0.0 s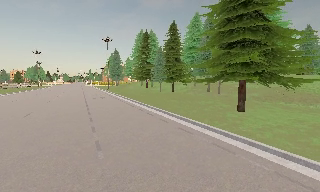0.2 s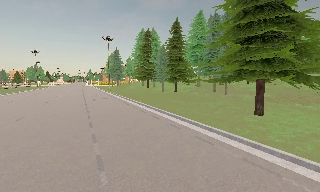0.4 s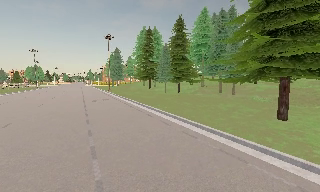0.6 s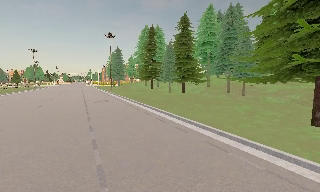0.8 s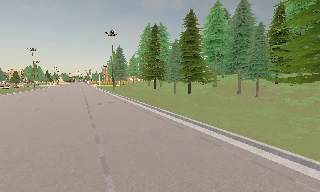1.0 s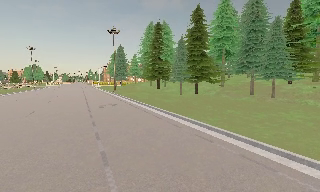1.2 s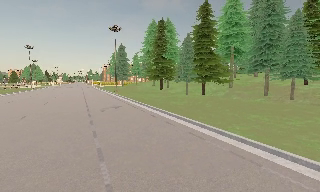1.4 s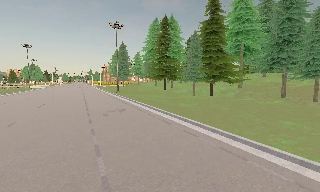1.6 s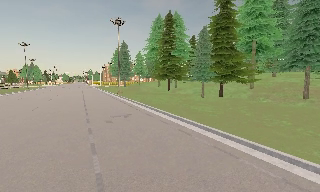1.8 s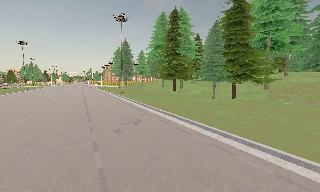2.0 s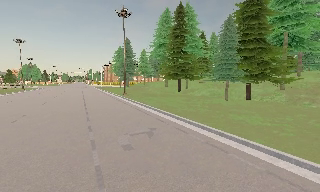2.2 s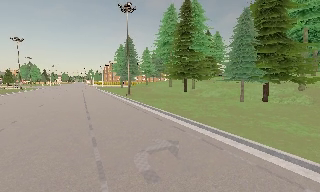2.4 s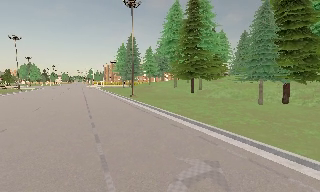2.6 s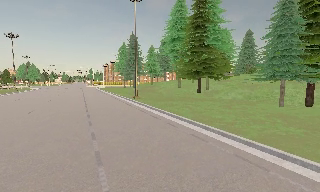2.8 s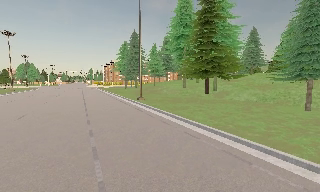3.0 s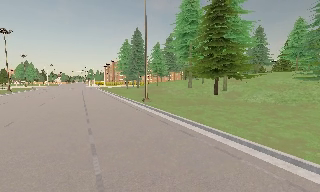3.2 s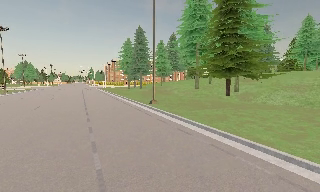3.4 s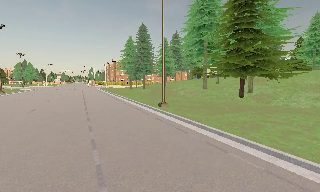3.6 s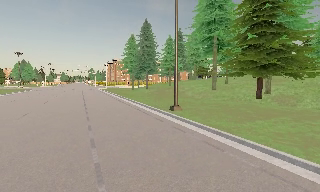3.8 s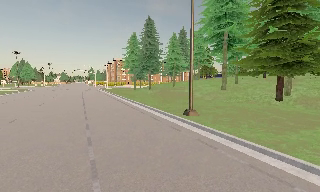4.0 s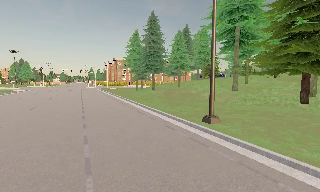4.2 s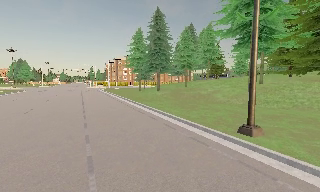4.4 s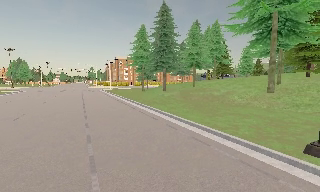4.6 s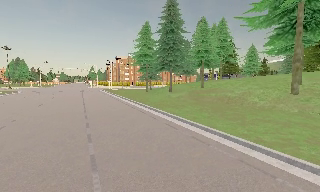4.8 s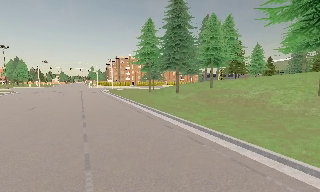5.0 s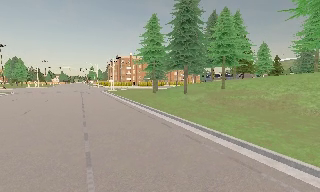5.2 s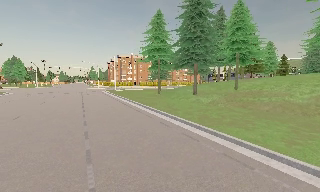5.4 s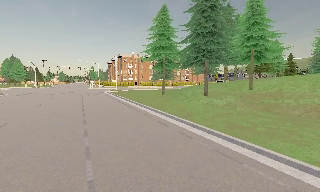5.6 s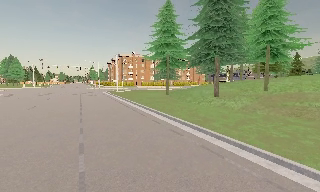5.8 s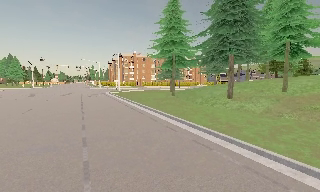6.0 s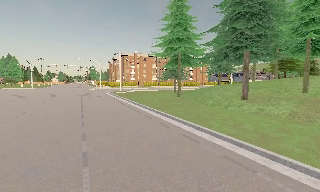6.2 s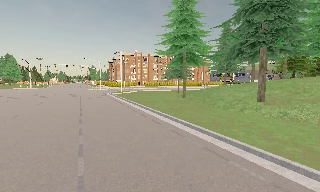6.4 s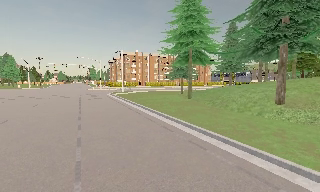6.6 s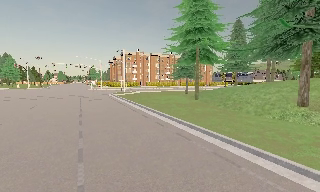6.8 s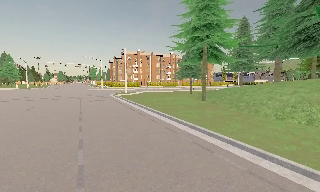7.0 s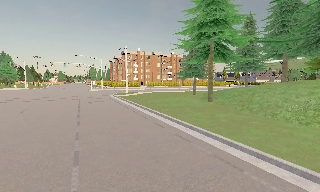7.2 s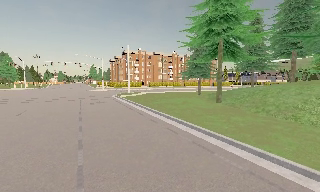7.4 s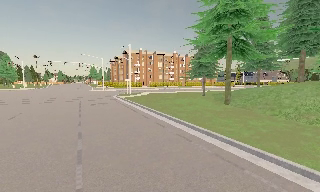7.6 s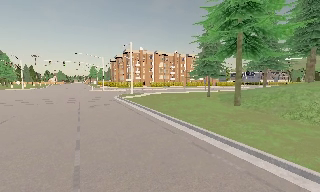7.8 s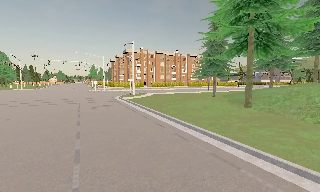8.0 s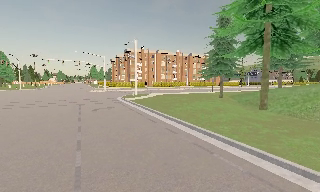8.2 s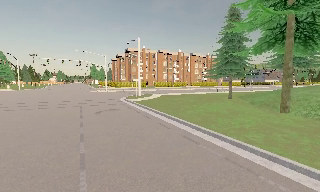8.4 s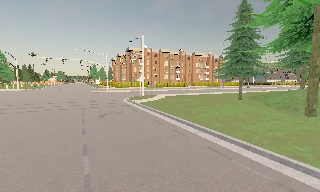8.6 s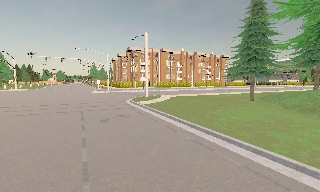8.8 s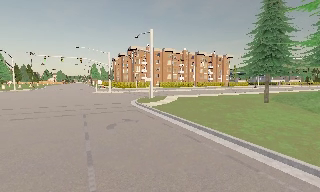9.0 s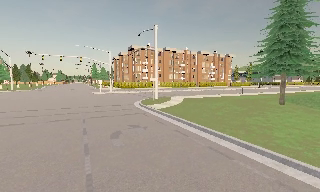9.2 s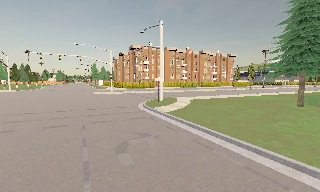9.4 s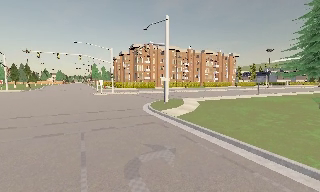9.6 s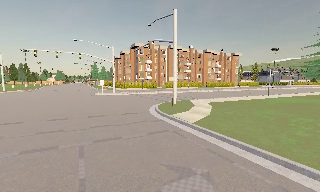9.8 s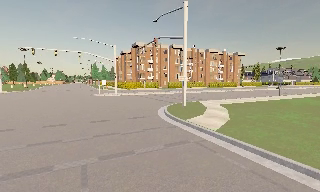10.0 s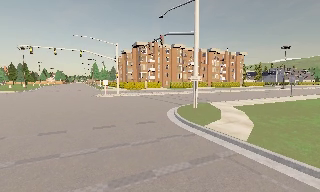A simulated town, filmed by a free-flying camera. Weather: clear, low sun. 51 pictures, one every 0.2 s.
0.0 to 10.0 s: The camera travels forward and to its left, about 75 m, so what stands in front looms larger.
The film runs forward here.
